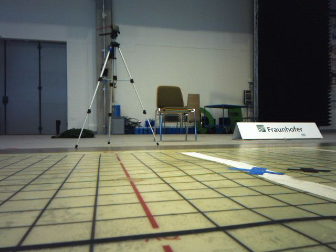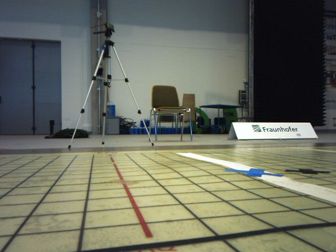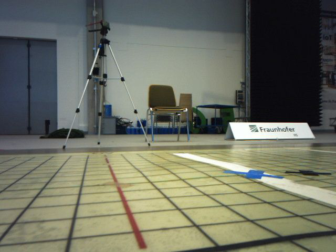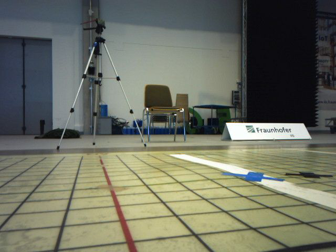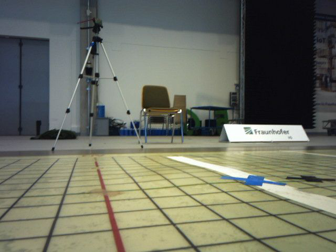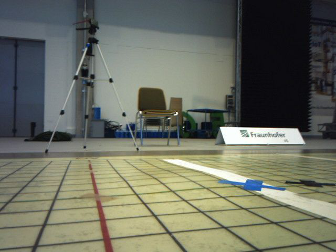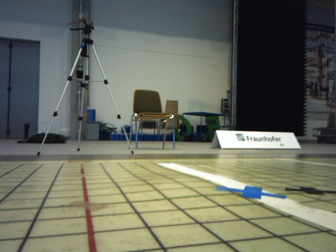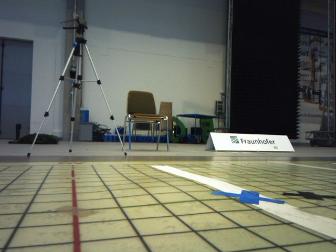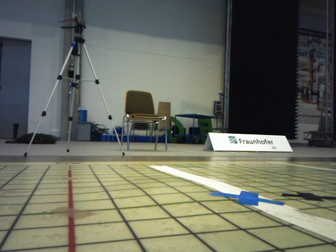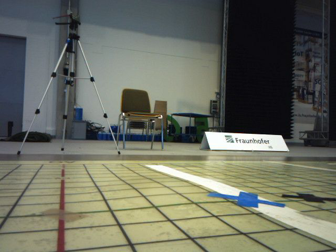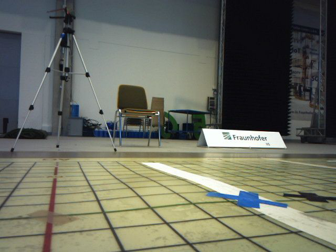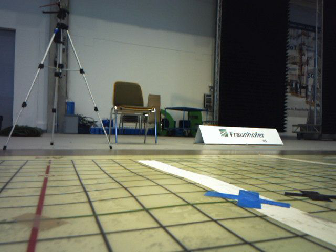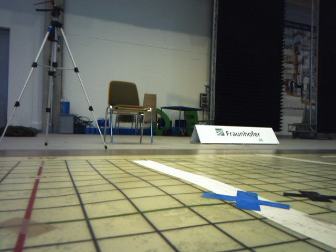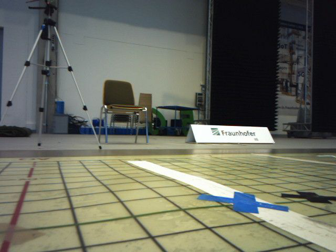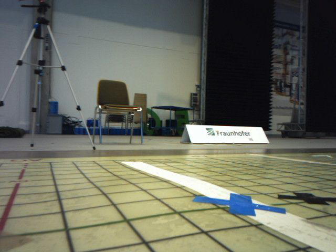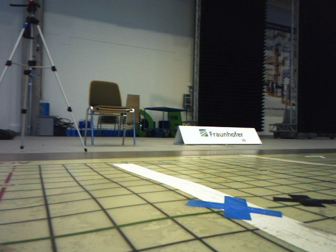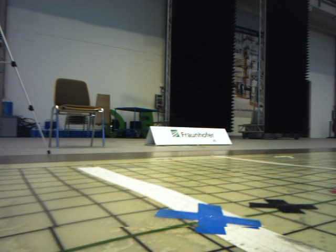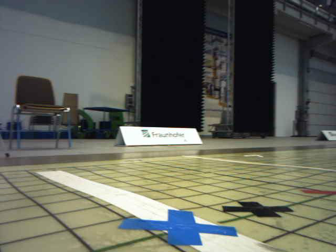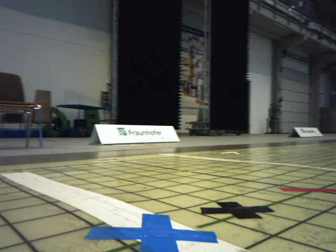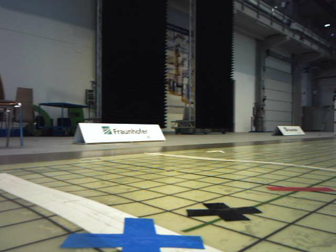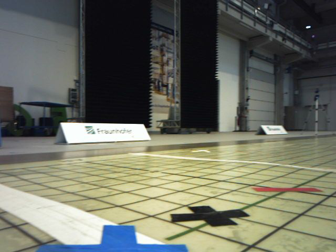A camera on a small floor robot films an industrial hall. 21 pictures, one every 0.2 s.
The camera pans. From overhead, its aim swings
clockwise.
The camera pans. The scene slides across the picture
to the left.
0.0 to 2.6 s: The camera pans to its right, which is clockwise from overhead, by about 10 degrees. It travels forward, about 0.5 m, so what stands in front looms larger.
2.6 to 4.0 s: The camera swings to its right by about 20 degrees, and the scene slides to the left. It travels forward, about 0.2 m, so what stands in front looms larger.
The film runs forward here.
